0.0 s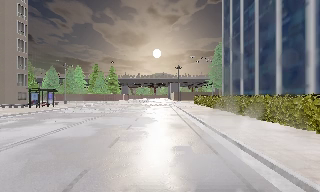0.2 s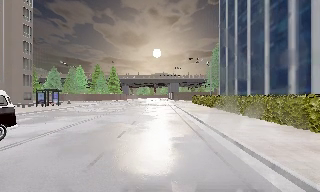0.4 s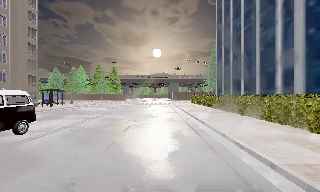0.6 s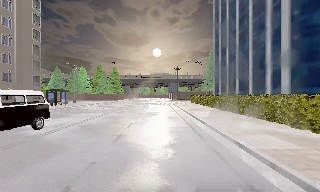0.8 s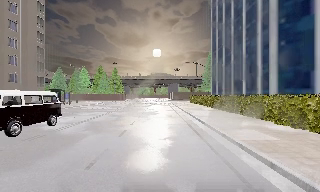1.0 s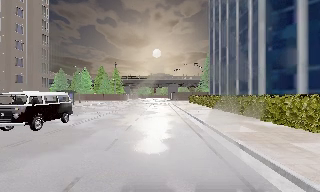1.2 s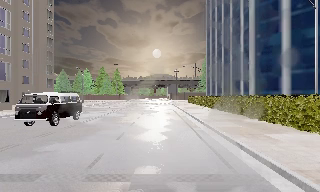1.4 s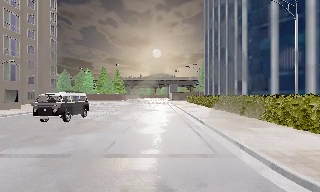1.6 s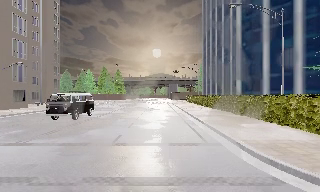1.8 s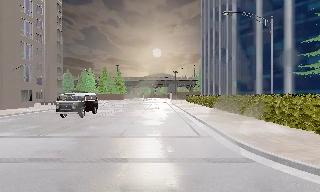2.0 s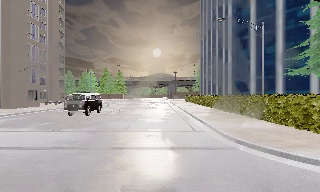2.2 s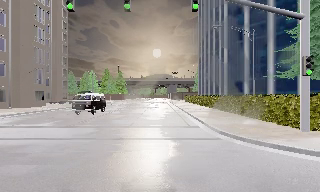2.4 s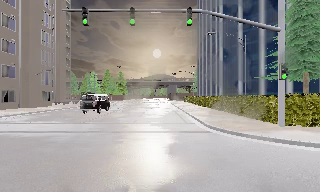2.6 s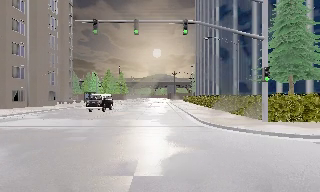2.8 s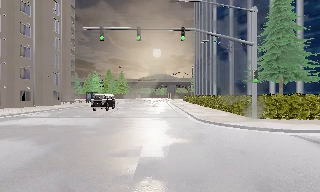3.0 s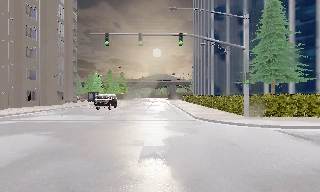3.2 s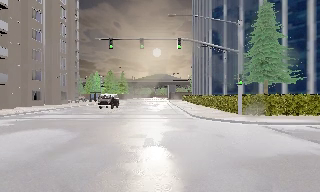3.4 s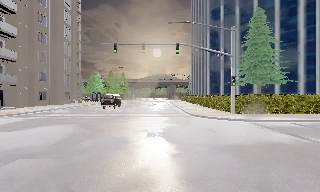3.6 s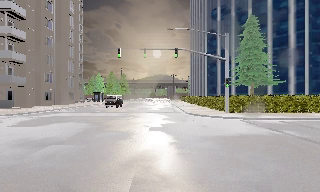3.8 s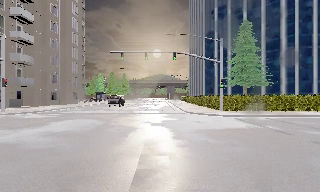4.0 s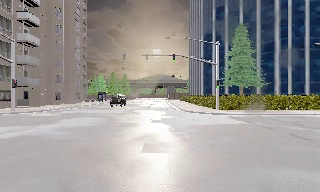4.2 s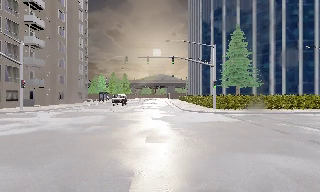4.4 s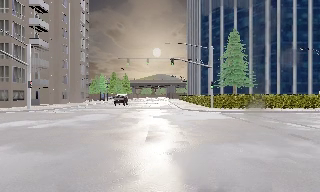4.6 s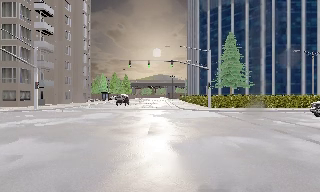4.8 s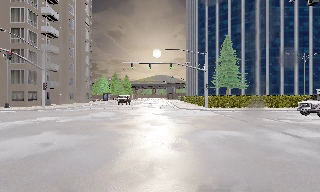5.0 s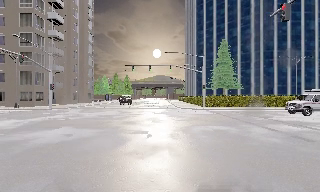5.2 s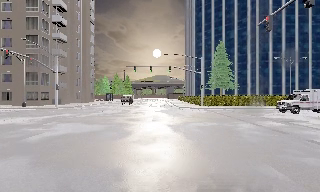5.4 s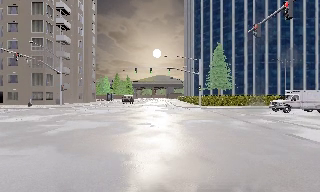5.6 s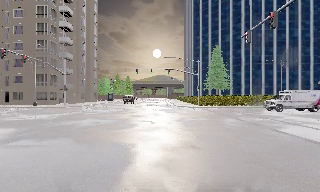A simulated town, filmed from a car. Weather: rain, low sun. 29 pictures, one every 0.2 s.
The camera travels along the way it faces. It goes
backward.
0.0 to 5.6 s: The camera travels backward, about 35 m, so what stands in front gets smaller.
The film runs backward here.
